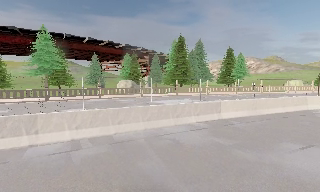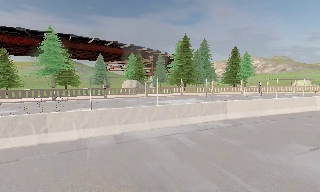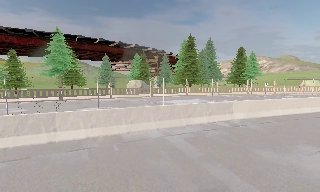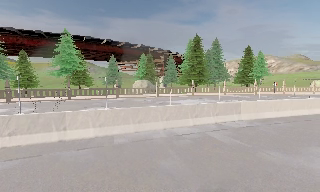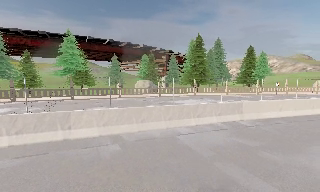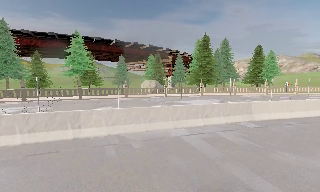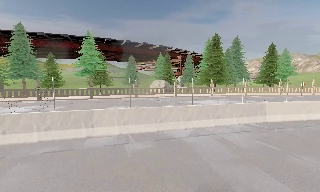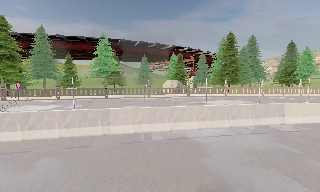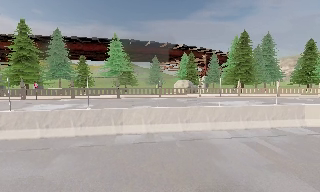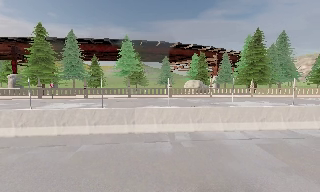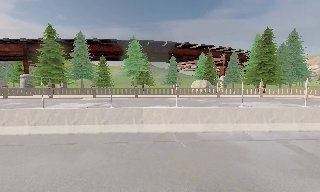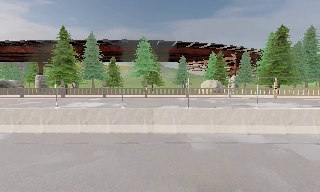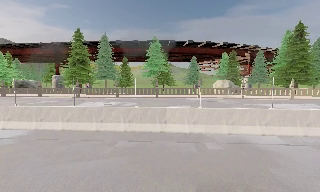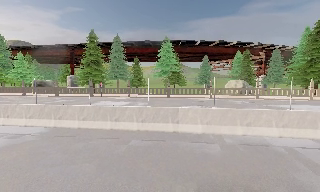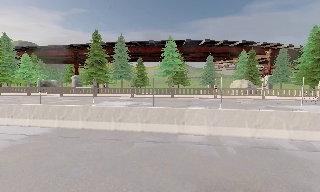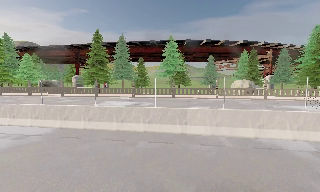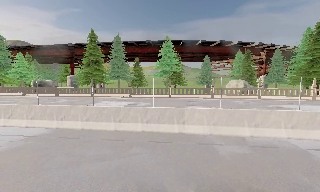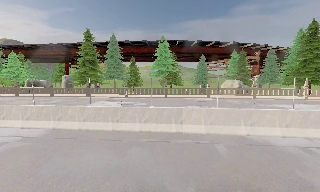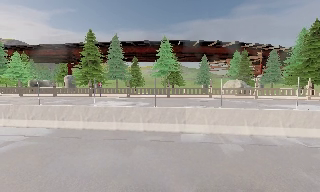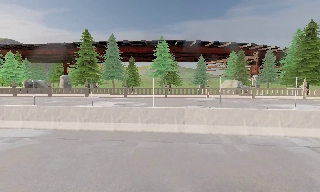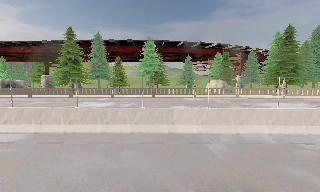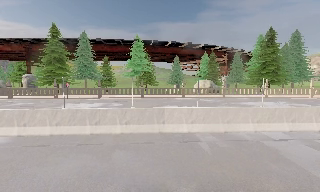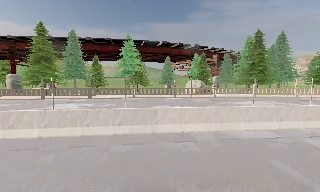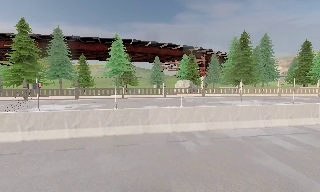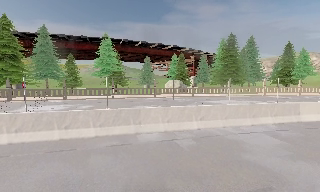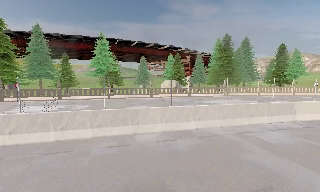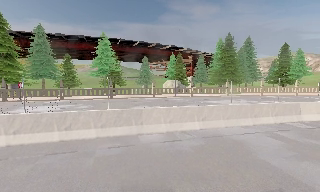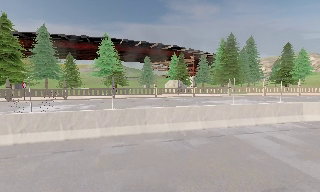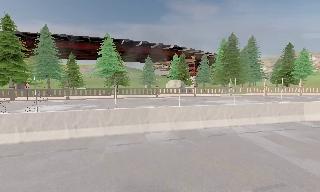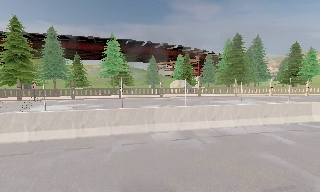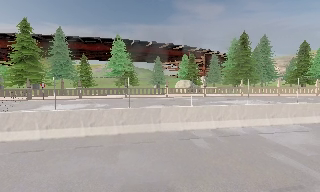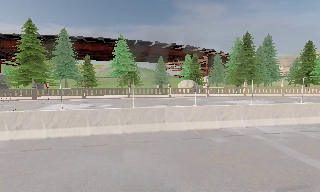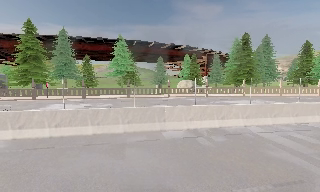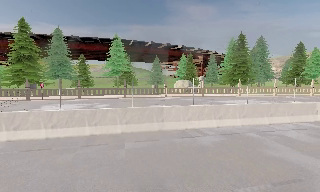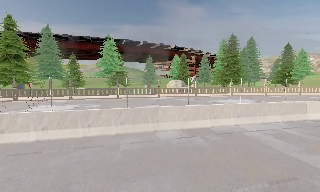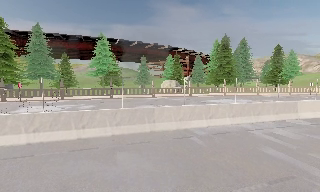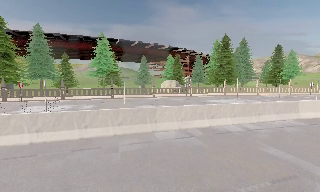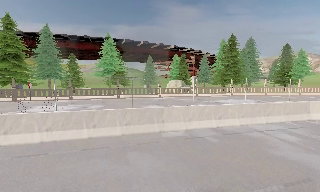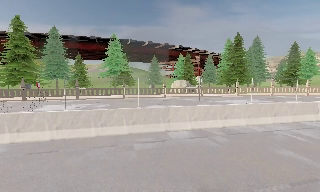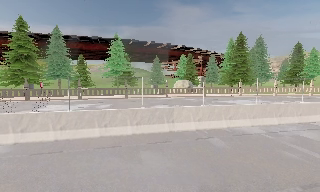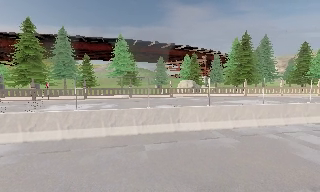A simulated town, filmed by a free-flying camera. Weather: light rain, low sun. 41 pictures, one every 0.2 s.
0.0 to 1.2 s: The scene slides to the right, as the camera pans about 10 degrees to its left. It travels to its left, about 0.5 m, so close, fixed things drift to the right.
1.2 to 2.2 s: The scene slides to the right, as the camera pans about 15 degrees to its left.
2.2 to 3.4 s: The camera travels to its left, about 0.5 m, so close, fixed things drift to the right.
3.4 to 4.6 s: The camera pans to its right, which is clockwise from overhead, by about 15 degrees. It travels to its left, about 0.5 m.
4.6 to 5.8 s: The camera travels to its left, about 0.5 m.
5.8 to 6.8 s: The camera shifts only a little, or ends up much as it began.
6.8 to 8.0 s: The camera travels to its left, about 0.5 m, so close, fixed things drift to the right.
The film runs backward here.
